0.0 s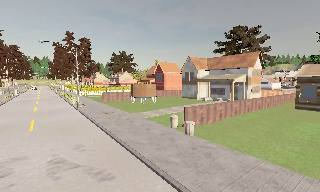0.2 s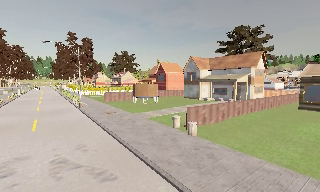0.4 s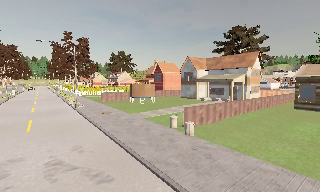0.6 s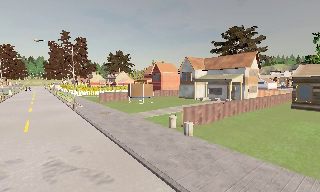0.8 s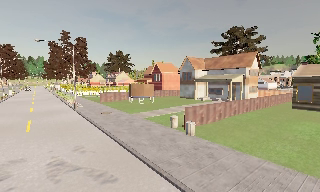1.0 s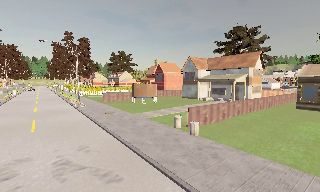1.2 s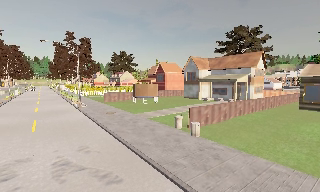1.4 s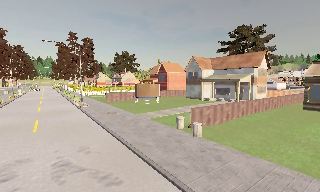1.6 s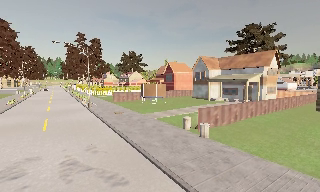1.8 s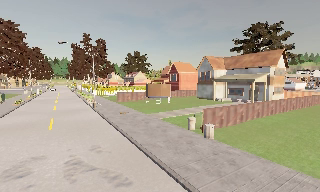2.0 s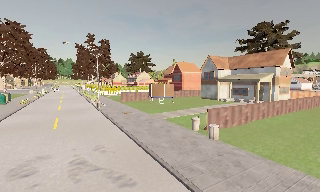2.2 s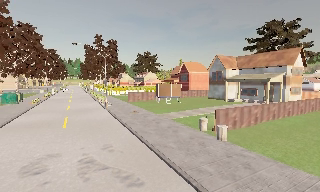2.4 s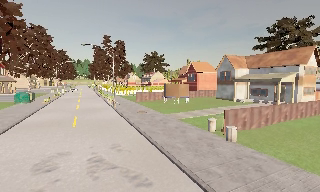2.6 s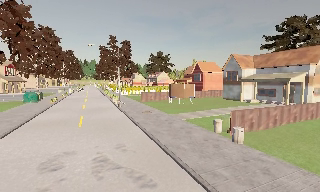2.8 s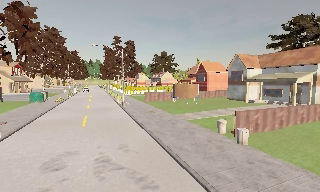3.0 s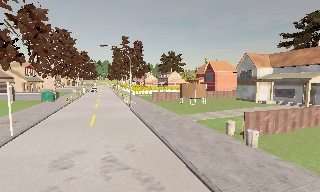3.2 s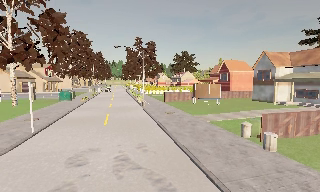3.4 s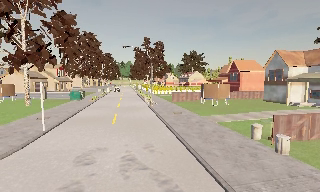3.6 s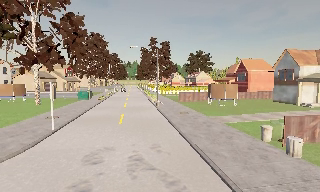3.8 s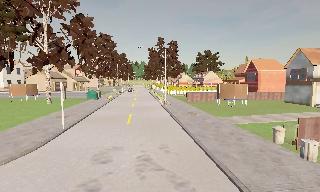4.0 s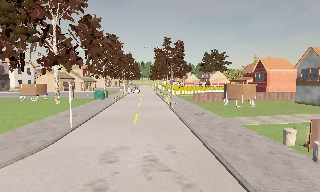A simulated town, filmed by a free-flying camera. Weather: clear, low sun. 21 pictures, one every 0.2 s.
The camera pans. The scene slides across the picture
to the right.
The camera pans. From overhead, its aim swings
counterclockwise.
0.0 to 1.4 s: The camera shifts only a little, or ends up much as it began.
1.4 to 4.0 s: The camera swings to its left by about 30 degrees, and the scene slides to the right. It travels forward, about 0.5 m.
The film runs forward here.
